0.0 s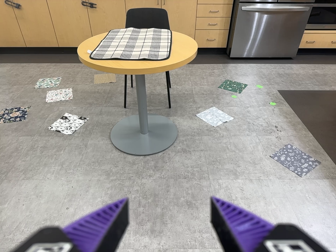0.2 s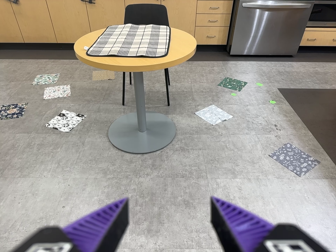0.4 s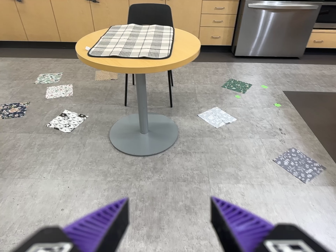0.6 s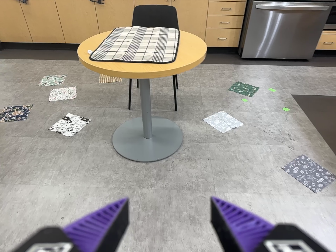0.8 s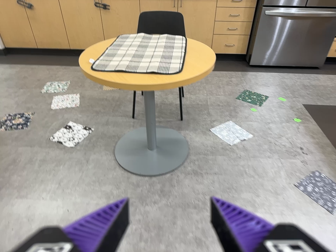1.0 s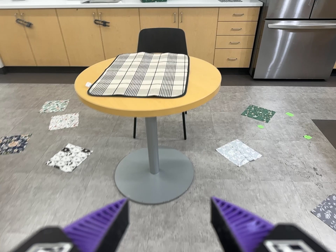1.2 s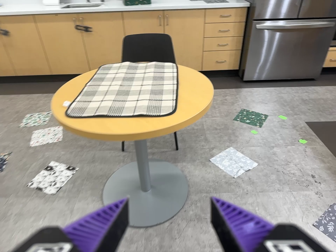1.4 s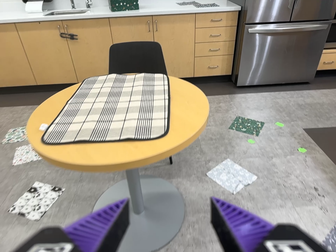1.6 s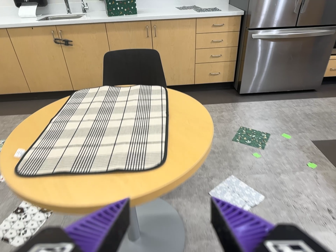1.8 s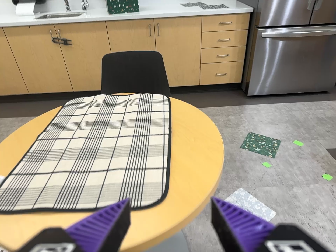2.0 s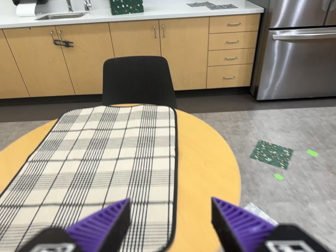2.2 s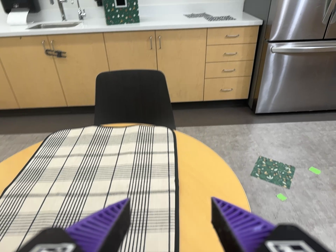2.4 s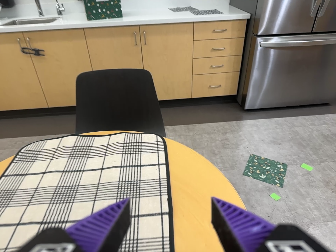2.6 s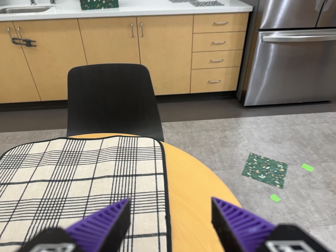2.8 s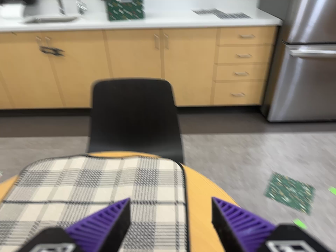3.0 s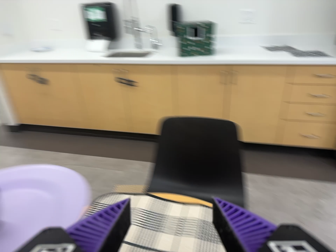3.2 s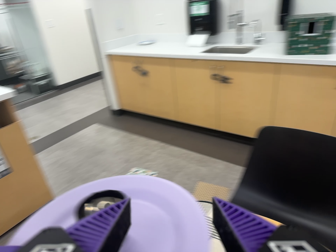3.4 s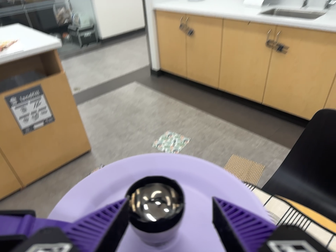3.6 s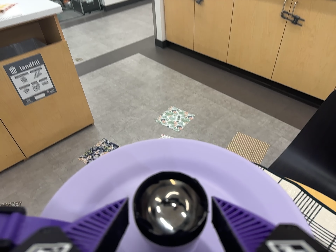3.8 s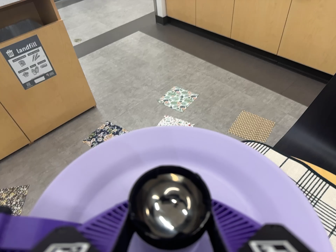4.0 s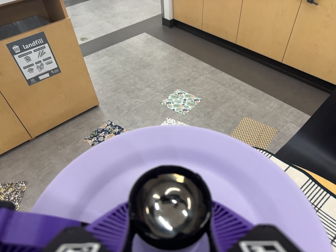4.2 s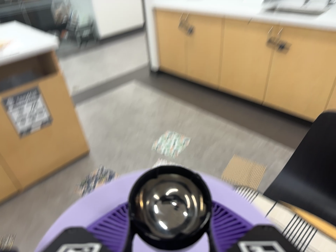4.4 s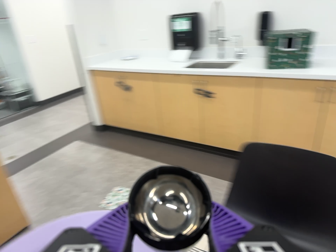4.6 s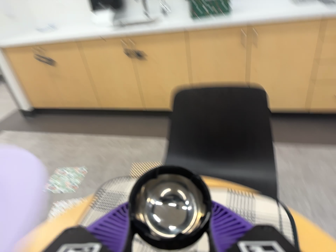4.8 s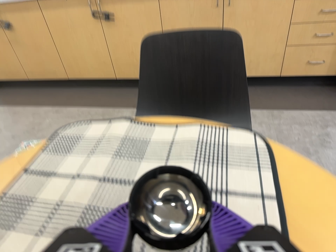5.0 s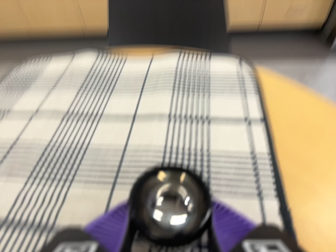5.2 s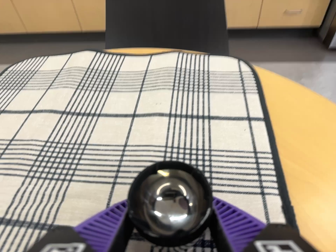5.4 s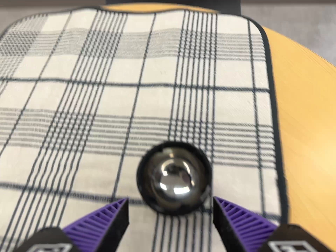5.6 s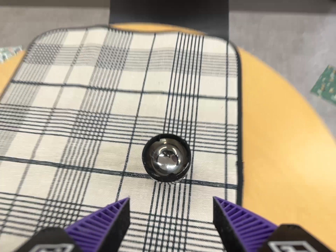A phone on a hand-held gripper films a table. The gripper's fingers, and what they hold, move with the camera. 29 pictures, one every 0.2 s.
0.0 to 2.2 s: The camera travels forward and toward the top of its view, about 110 cm, so what stands in front looms larger.
2.2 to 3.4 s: The scene slides to the right, as the camera pans about 40 degrees to its left. It travels toward the top of its view, forward and to its left, about 40 cm, so close, fixed things drift downward. It rolls about its line of sight by about 20 degrees, and the scene rotates clockwise.
3.4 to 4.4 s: The camera swings to its right by about 10 degrees, and the scene slides to the left. It travels to its right, about 7 cm, so close, fixed things drift to the left. Its aim tips toward the top of its view by about 10 degrees, and the scene shifts downward. It rolls about its line of sight by about 10 degrees, and the scene rotates counterclockwise.
4.4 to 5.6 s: The camera pans to its right by about 25 degrees. It travels toward the bottom of its view and to its right, about 26 cm, so close, fixed things drift upward. Its aim tips toward the bottom of its view by about 30 degrees, and the scene shifts upward. It rolls about its line of sight by about 10 degrees, and the scene rotates counterclockwise.
The film runs forward here.
